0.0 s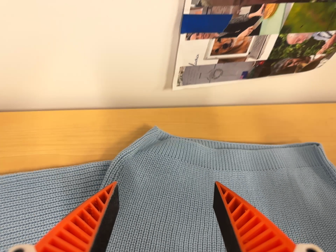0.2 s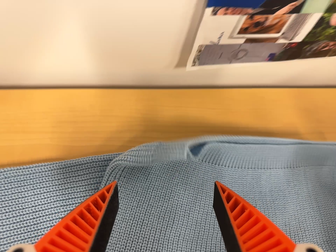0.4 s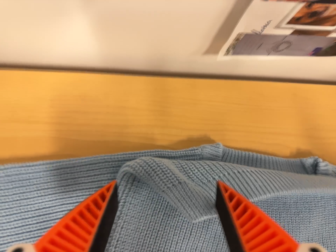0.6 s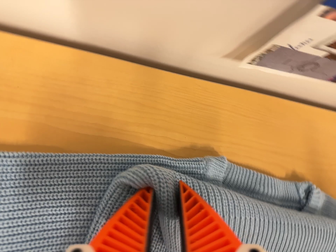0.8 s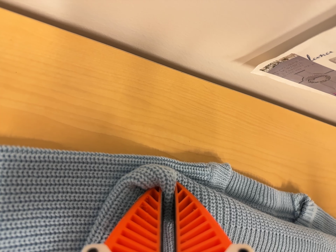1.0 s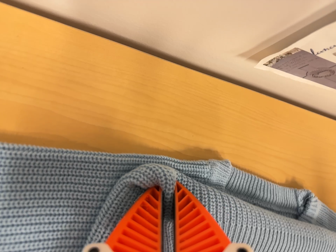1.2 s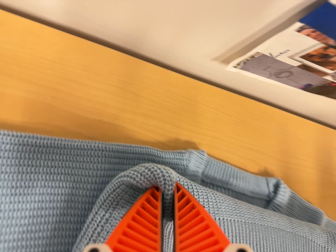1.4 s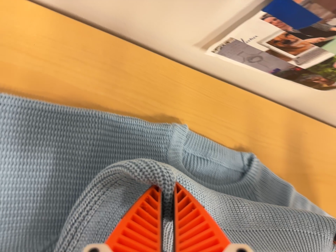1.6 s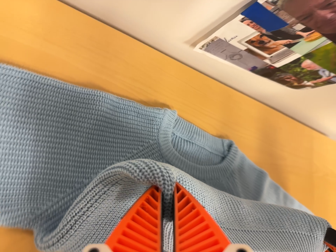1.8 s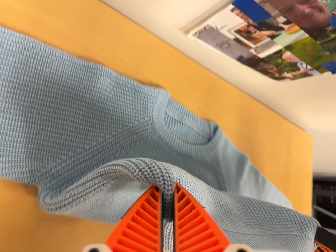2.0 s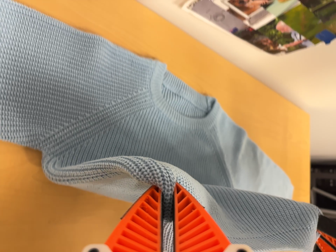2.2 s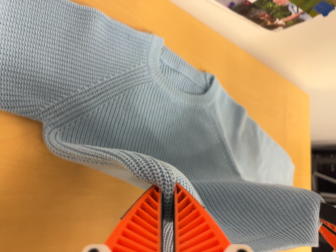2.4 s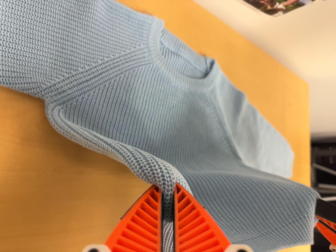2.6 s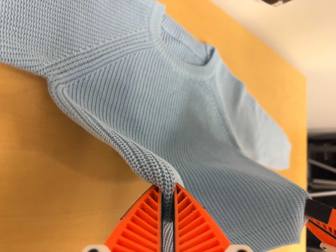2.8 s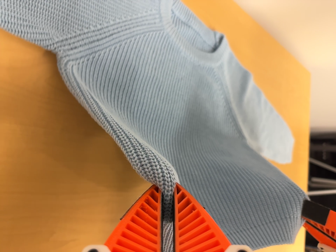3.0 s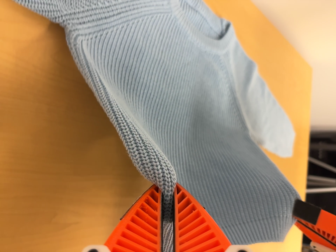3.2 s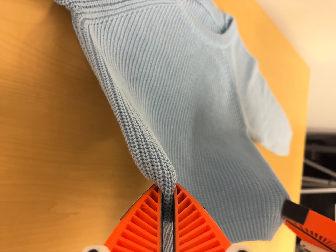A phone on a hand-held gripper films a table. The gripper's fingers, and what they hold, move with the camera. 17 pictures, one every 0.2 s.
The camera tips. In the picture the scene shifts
upward.
0.0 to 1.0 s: The camera pans to its right by about 10 degrees. It travels forward, to its left and toward the top of its view, about 18 cm, so what stands in front looms larger. Its aim tips toward the bottom of its view by about 20 degrees. It rolls about its line of sight by about 20 degrees, and the scene rotates clockwise.
1.0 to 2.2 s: The camera swings to its right by about 15 degrees, and the scene slides to the left. It travels toward the bottom of its view and backward, about 24 cm, so close, fixed things drift upward.
2.2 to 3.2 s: The camera travels toward the bottom of its view and to its left, about 10 cm, so close, fixed things drift upward.
The film runs backward here.
